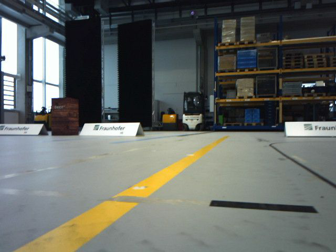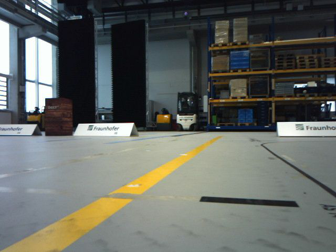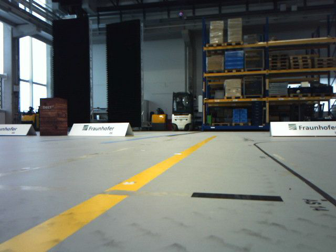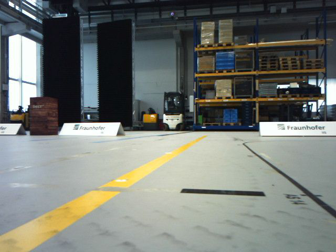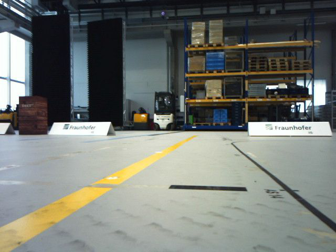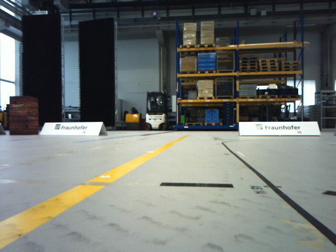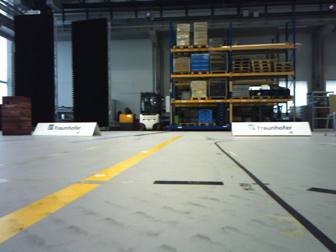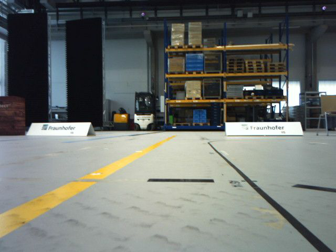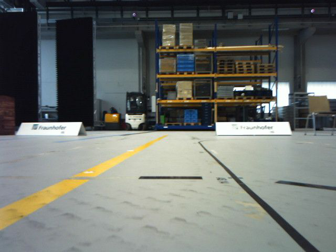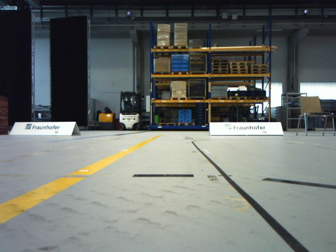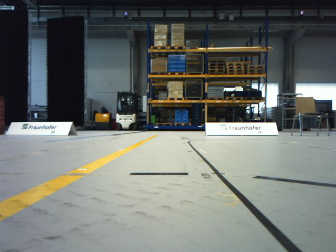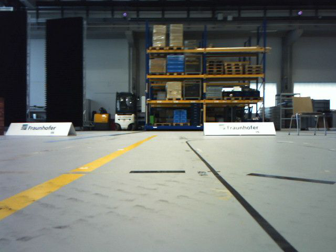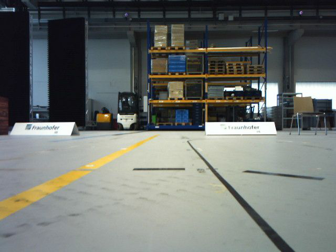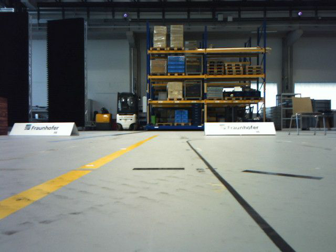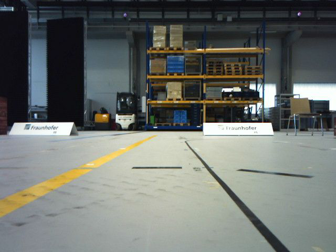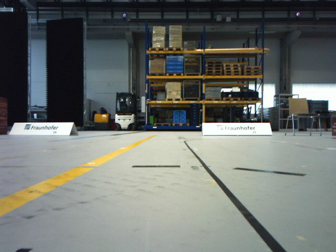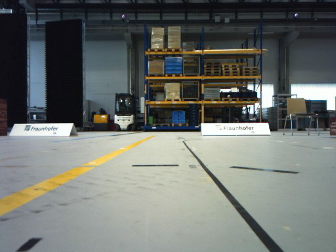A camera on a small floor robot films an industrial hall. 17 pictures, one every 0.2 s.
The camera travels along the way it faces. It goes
backward.
0.0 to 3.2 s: The camera swings to its right by about 15 degrees, and the scene slides to the left. It travels backward, about 0.6 m, so what stands in front gets smaller.
The film runs backward here.
